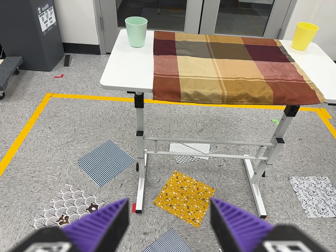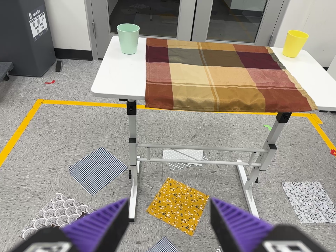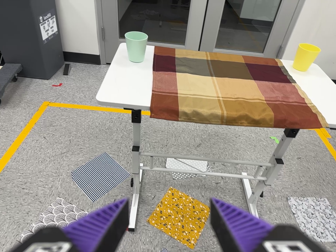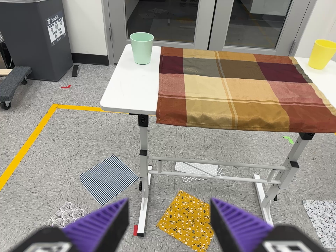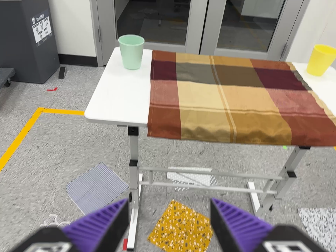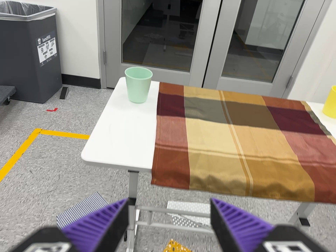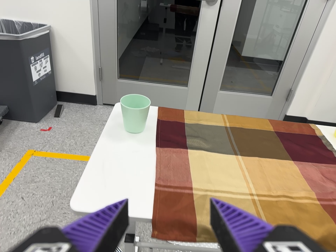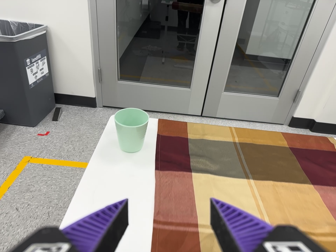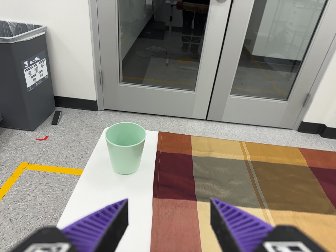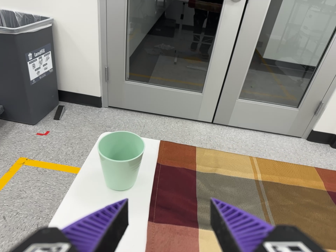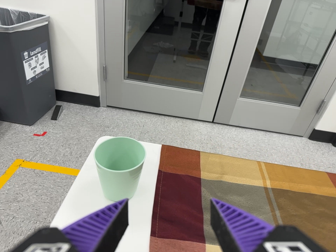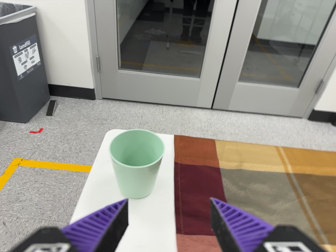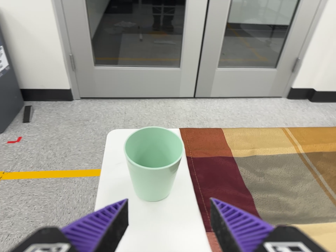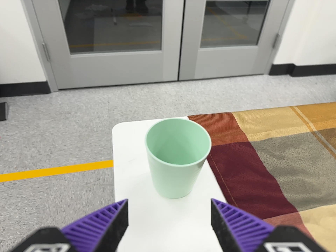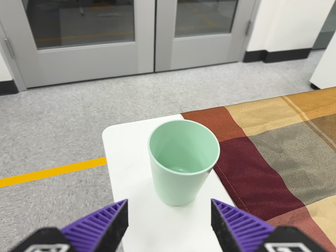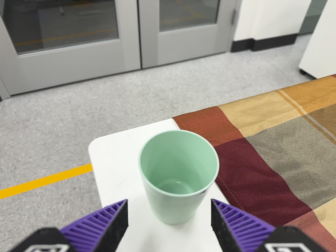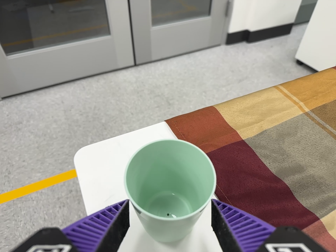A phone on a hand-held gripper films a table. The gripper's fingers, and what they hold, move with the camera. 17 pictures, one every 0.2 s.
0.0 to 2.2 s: The camera travels forward and toward the top of its view, about 60 cm, so what stands in front looms larger.
2.2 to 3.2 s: The camera pans to its right by about 20 degrees. It travels forward, to its left and toward the top of its view, about 18 cm, so what stands in front looms larger. Its aim tips toward the bottom of its view by about 10 degrees. It rolls about its line of sight by about 20 degrees, and the scene rotates counterclockwise.
The film runs forward here.
